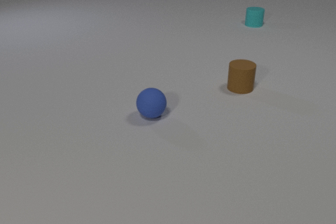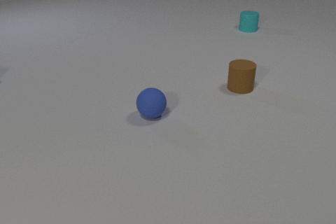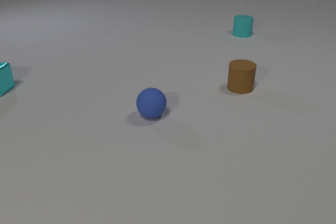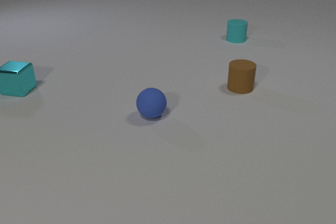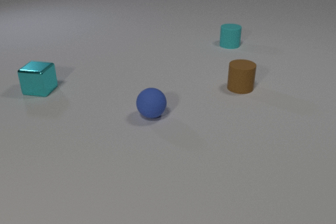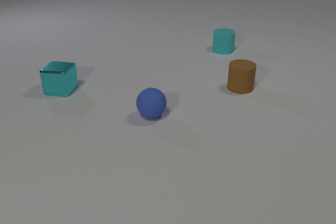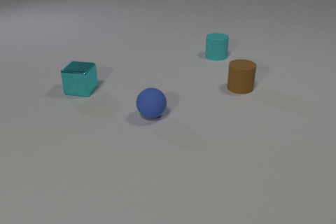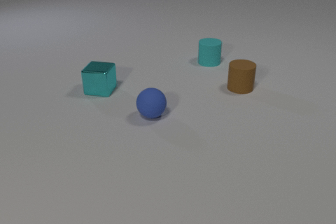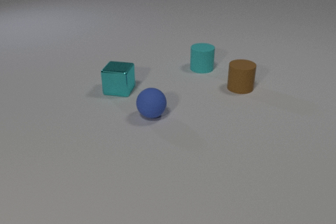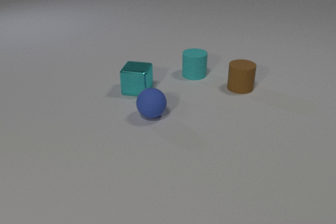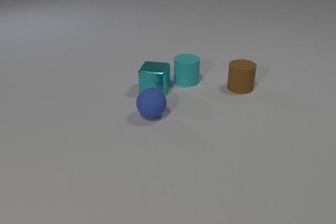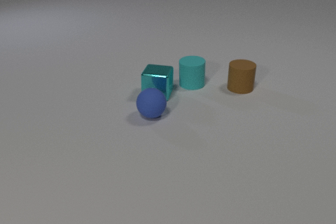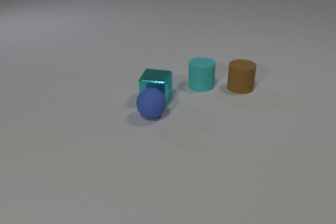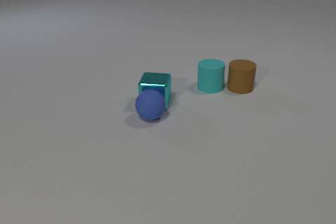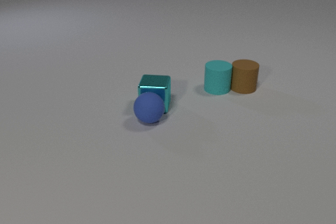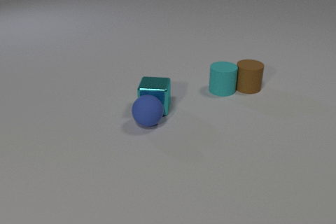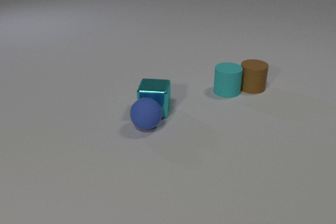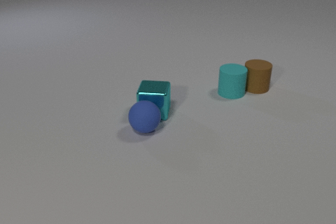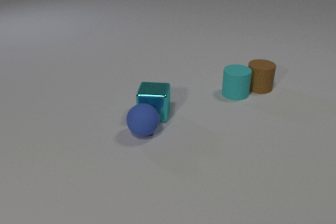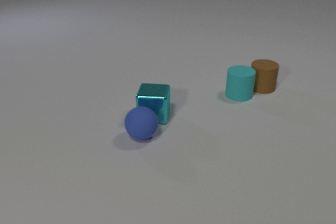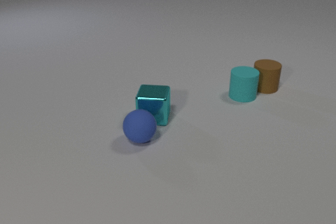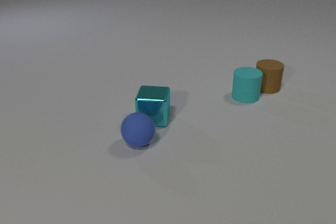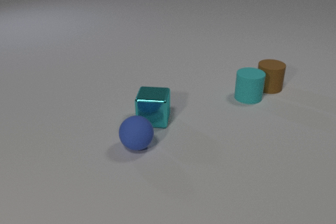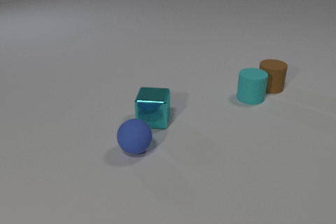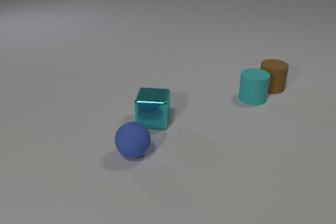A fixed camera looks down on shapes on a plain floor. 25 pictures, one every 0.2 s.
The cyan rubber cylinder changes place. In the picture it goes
toward the camera.
0.0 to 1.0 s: The cyan metal cube comes in at the left edge, slides to the right. The cyan rubber cylinder slides toward the camera.
1.0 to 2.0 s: The cyan metal cube slides to the right. The cyan rubber cylinder slides toward the camera and to the left.
2.0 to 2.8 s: The cyan metal cube slides toward the camera. The cyan rubber cylinder slides to the right and toward the camera. The blue rubber sphere rolls toward the camera. The cyan metal cube and the cyan rubber cylinder collide. The cyan metal cube and the blue rubber sphere collide. The cyan rubber cylinder and the brown rubber cylinder collide.
2.8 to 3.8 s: The cyan metal cube slides toward the camera. The cyan rubber cylinder slides to the right and toward the camera. The blue rubber sphere rolls toward the camera. The brown rubber cylinder slides to the right.
3.8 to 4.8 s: The cyan metal cube slides toward the camera. The cyan rubber cylinder slides to the right. The blue rubber sphere rolls toward the camera. The brown rubber cylinder slides to the right.
How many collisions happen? 3.
Are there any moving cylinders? yes.
How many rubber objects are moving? 3.
